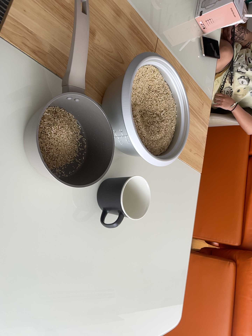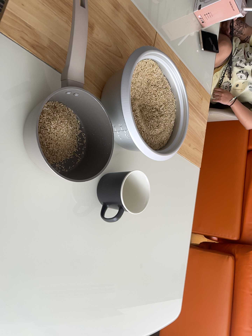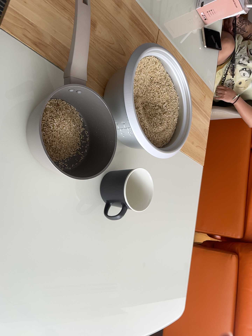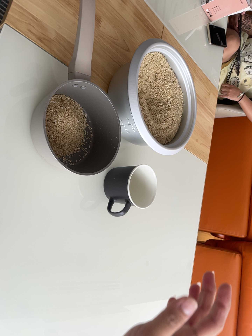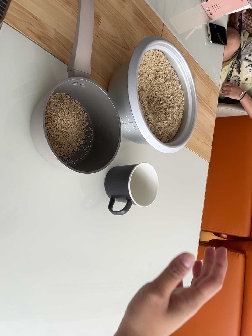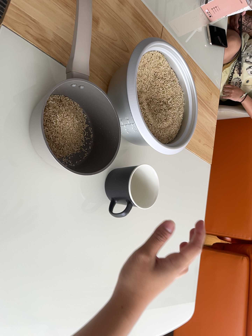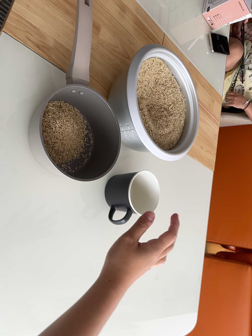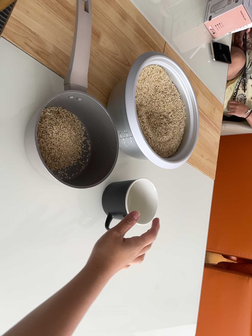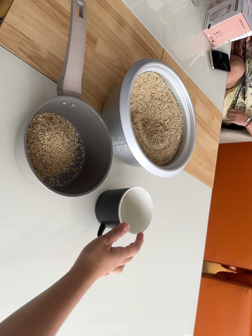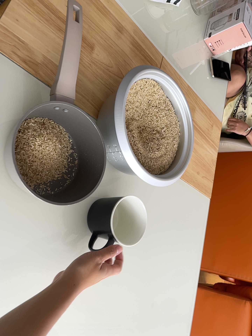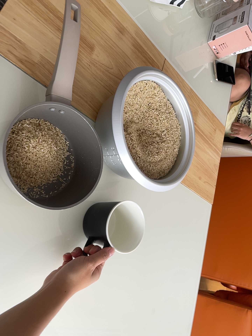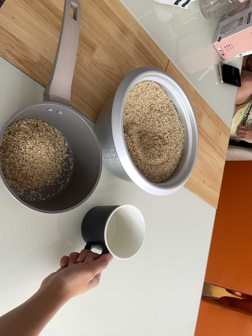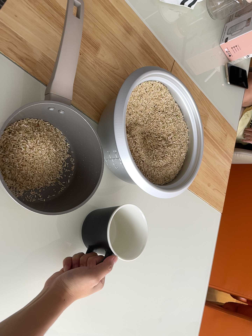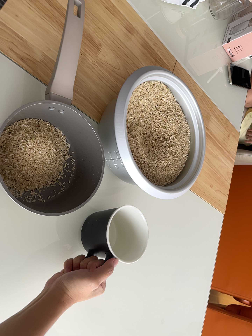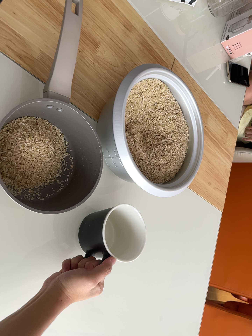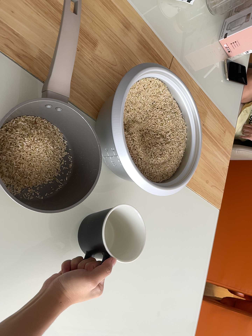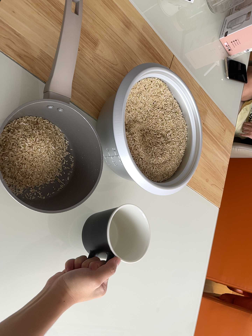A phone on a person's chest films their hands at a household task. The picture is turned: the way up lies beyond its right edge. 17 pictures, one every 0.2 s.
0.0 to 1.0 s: The camera shifts only a little, or ends up much as it began.
1.0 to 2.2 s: The camera travels forward and to its right, about 10 cm, so what stands in front looms larger.
2.2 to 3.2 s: The camera shifts only a little, or ends up much as it began.
The film runs backward here.
